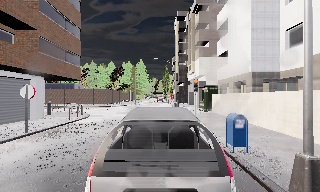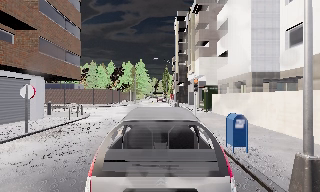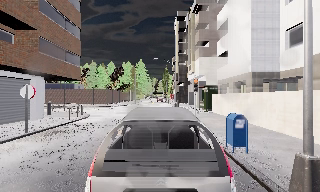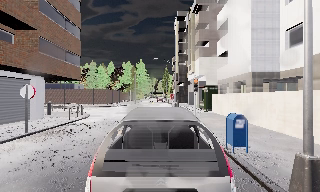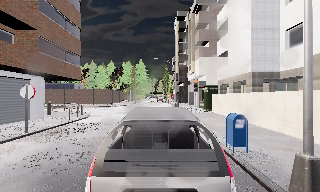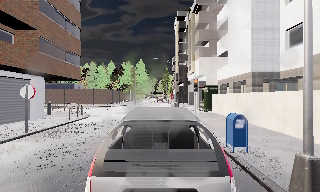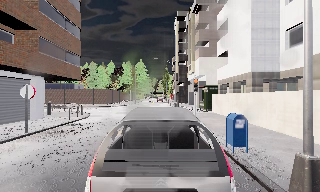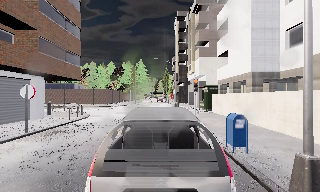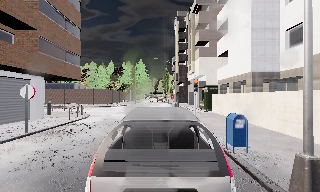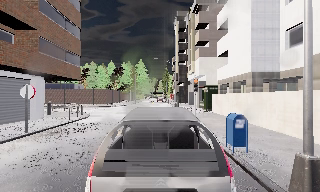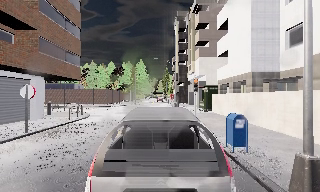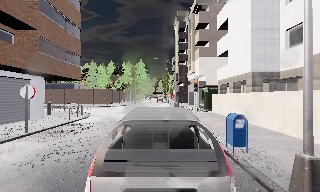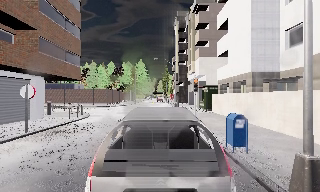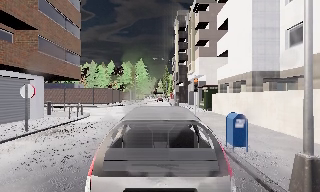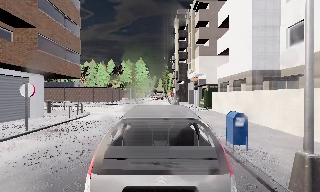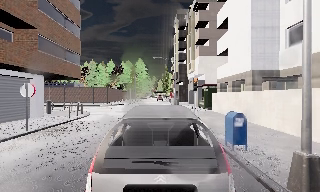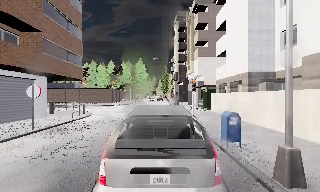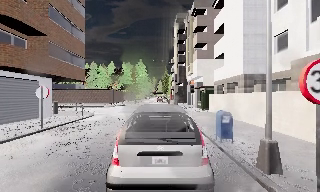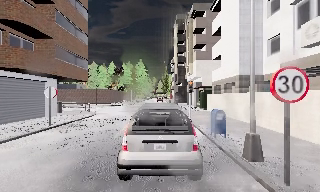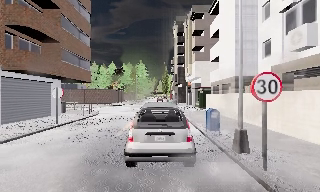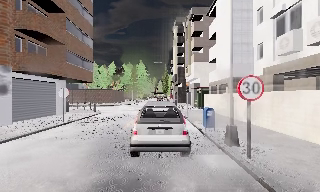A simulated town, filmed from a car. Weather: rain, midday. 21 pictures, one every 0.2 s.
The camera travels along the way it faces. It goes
backward.
0.0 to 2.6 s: The camera keeps its place and its aim.
2.6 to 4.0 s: The camera travels backward, about 3 m, so what stands in front gets smaller. It gains speed.
The film runs backward here.
